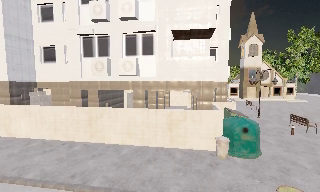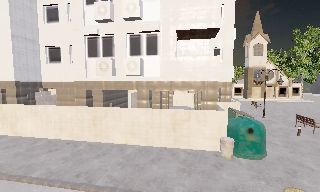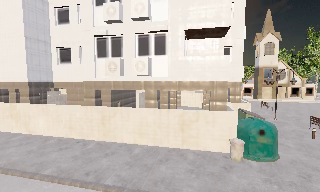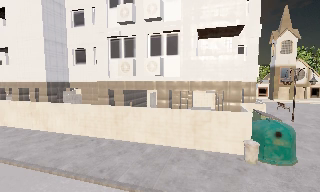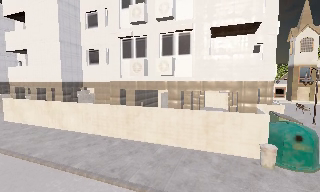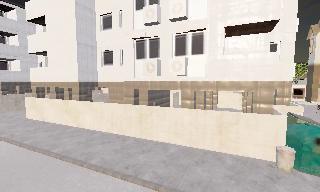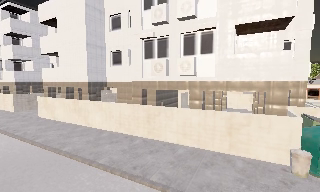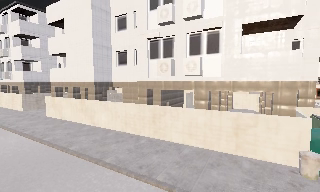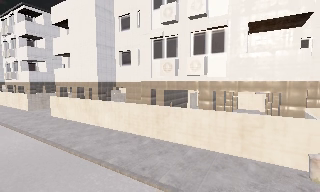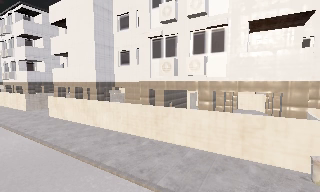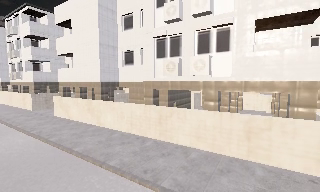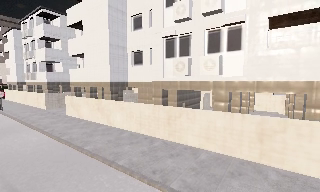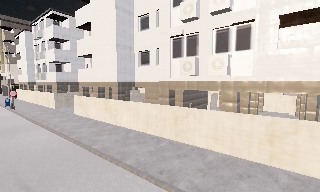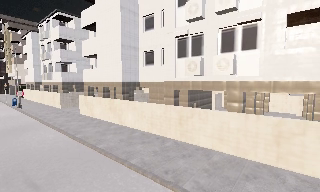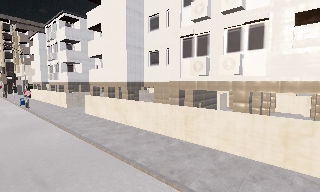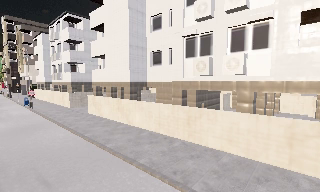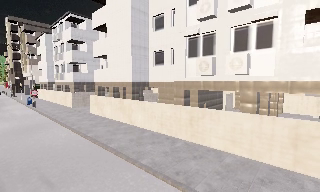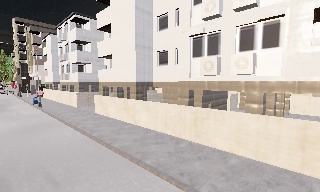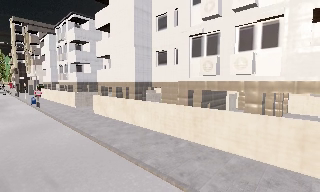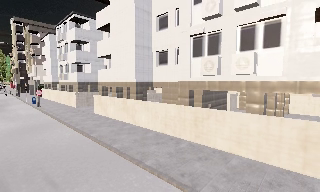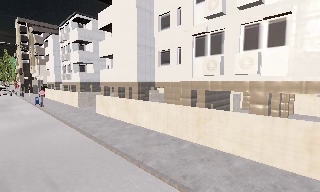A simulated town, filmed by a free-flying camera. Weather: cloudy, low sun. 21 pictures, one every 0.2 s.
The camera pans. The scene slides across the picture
to the right.
The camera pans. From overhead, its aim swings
counterclockwise.
0.0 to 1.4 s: The camera pans to its left, which is counterclockwise from overhead, by about 20 degrees.
1.4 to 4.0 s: The camera swings to its left by about 15 degrees, and the scene slides to the right. It travels forward, about 0.5 m, so what stands in front looms larger.
The film runs backward here.
